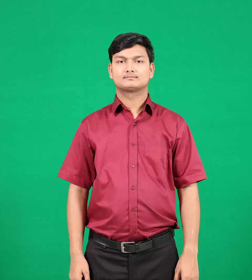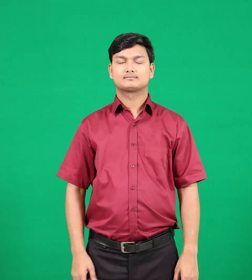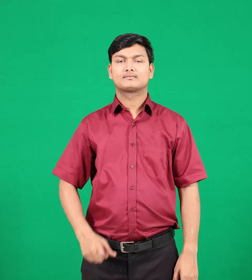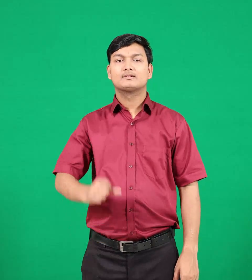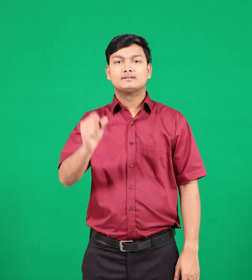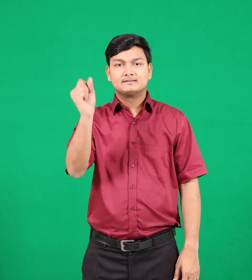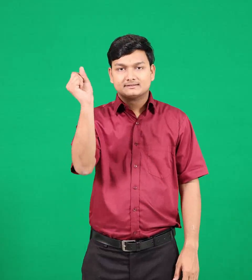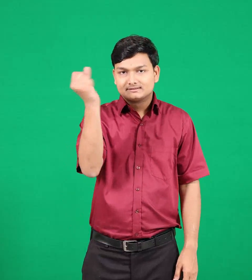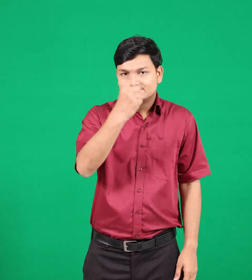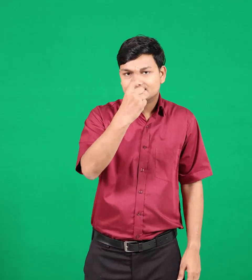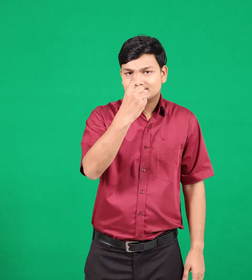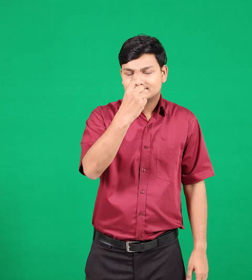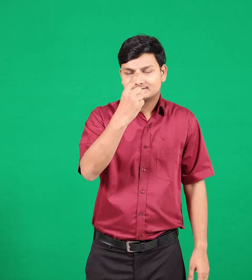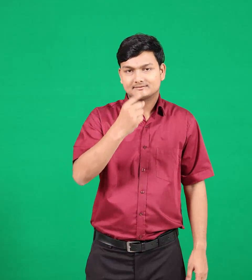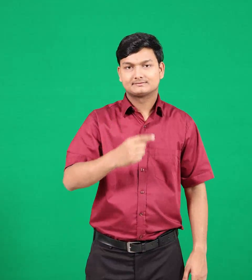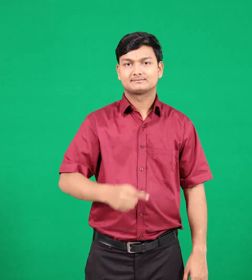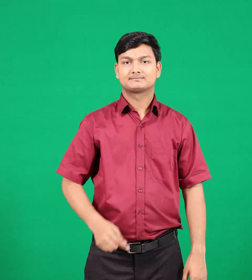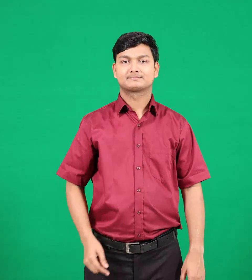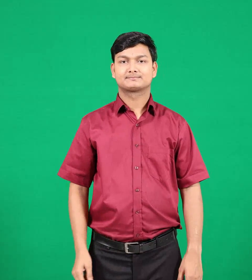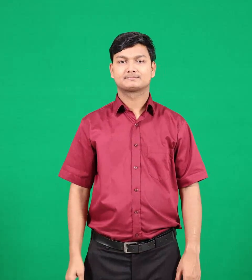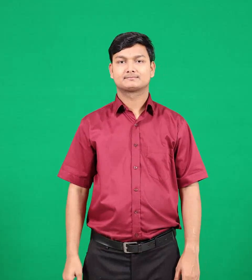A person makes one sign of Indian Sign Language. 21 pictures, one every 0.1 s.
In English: month
